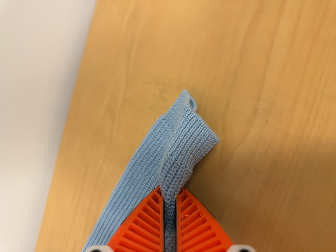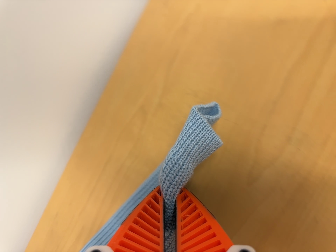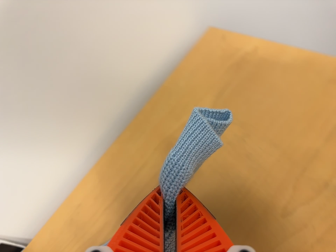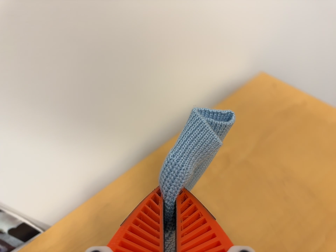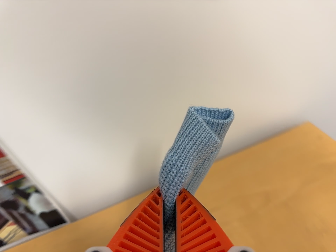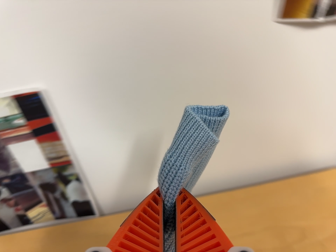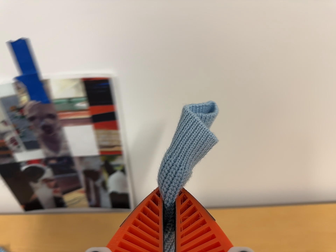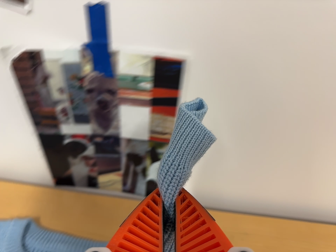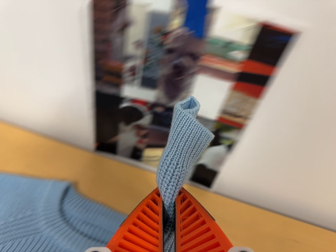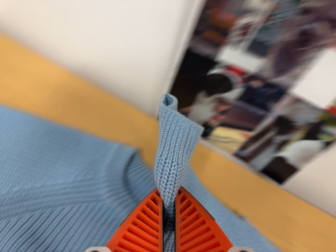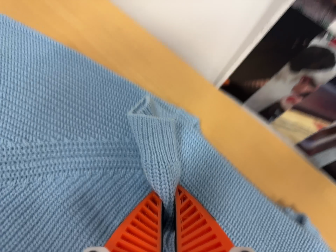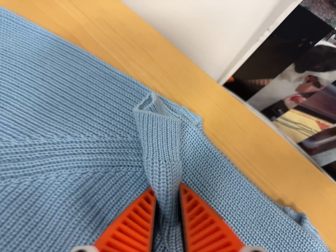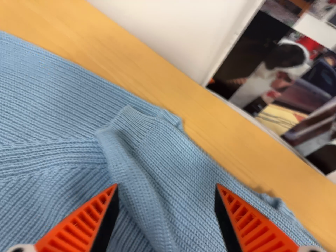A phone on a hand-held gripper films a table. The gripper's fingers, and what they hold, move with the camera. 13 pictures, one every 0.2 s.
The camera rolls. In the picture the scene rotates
clockwise.
0.0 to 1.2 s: The camera travels to its left, about 40 cm, so close, fixed things drift to the right. Its aim tips toward the top of its view by about 15 degrees, and the scene shifts downward. It rolls about its line of sight by about 70 degrees, and the scene rotates clockwise.
1.2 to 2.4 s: The camera pans to its left by about 15 degrees. It travels to its left and forward, about 30 cm, so close, fixed things drift to the right. Its aim tips toward the bottom of its view by about 15 degrees, and the scene shifts upward. It rolls about its line of sight by about 35 degrees, and the scene rotates clockwise.
The film runs forward here.
